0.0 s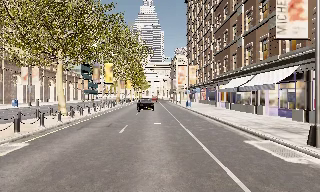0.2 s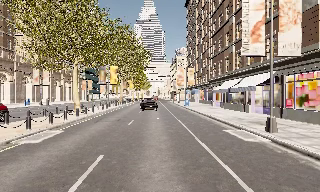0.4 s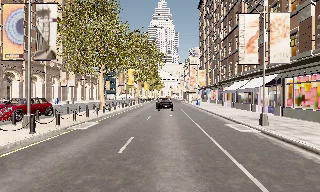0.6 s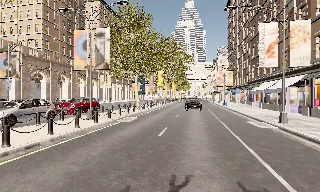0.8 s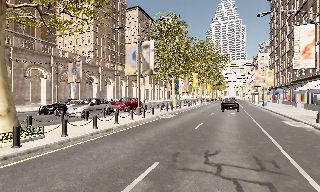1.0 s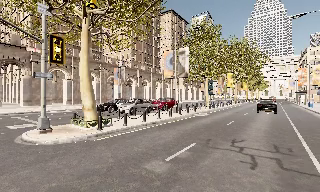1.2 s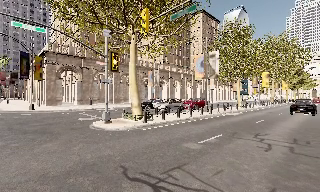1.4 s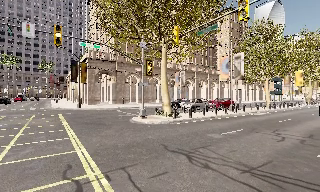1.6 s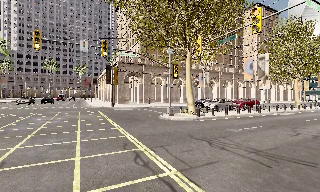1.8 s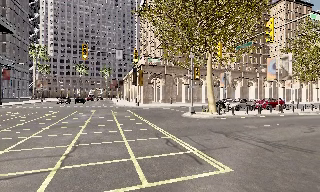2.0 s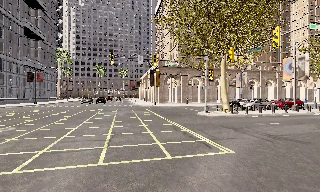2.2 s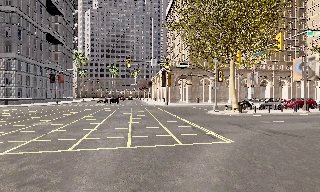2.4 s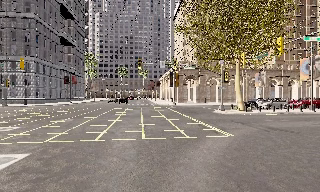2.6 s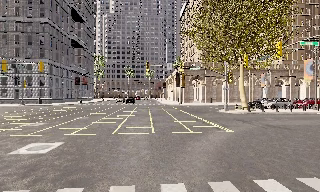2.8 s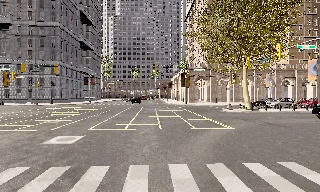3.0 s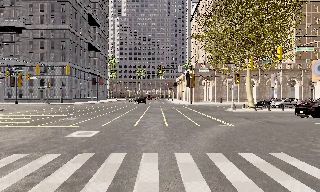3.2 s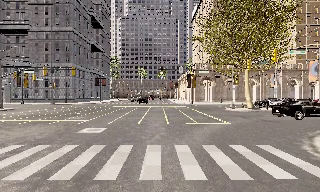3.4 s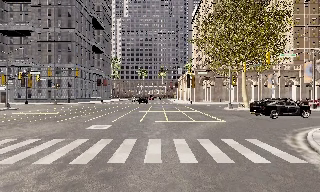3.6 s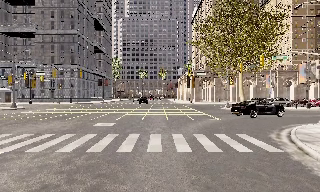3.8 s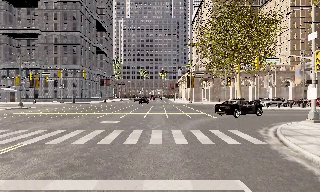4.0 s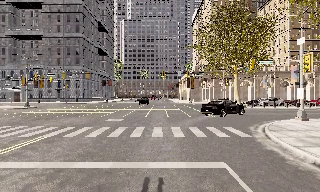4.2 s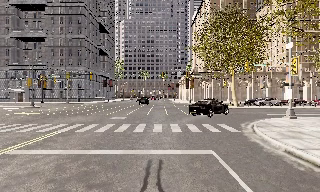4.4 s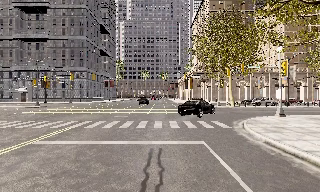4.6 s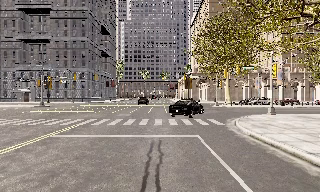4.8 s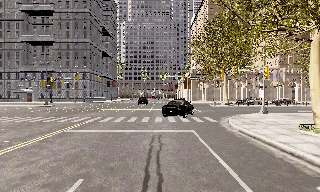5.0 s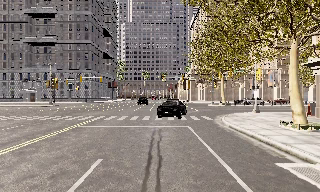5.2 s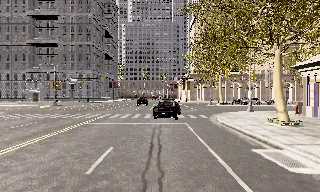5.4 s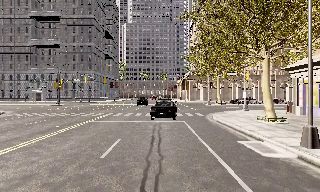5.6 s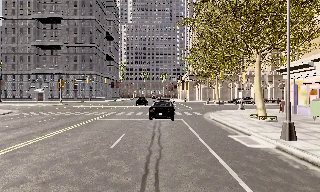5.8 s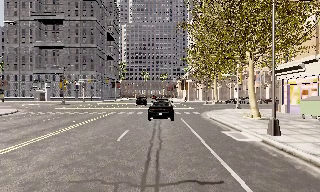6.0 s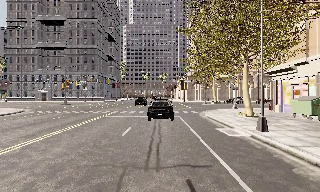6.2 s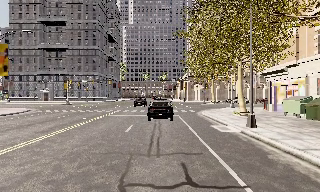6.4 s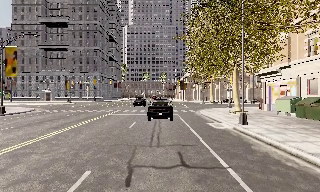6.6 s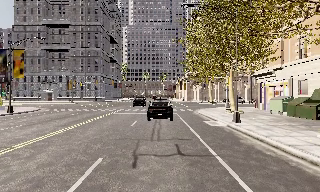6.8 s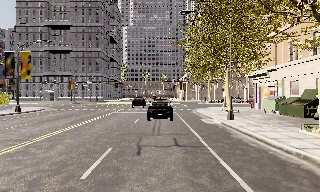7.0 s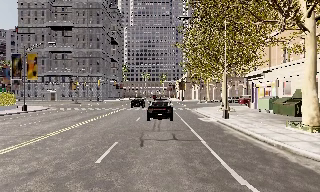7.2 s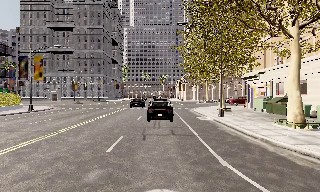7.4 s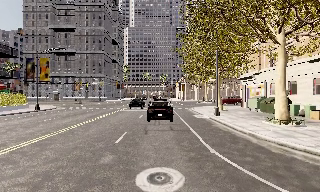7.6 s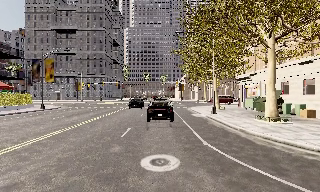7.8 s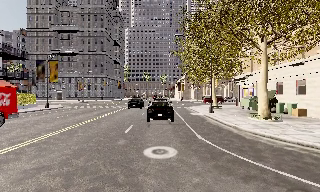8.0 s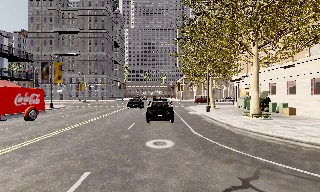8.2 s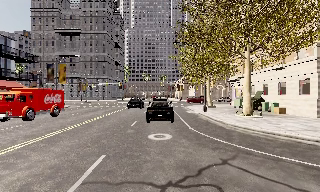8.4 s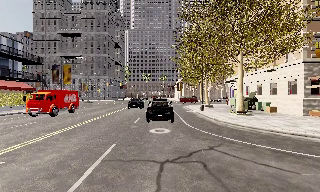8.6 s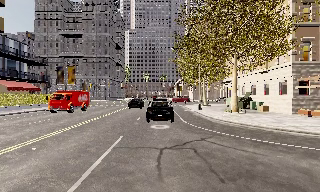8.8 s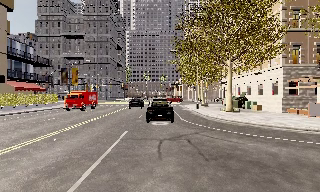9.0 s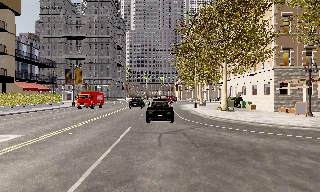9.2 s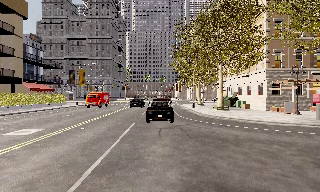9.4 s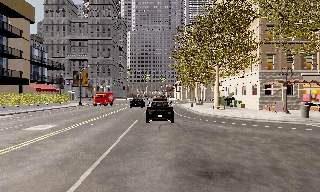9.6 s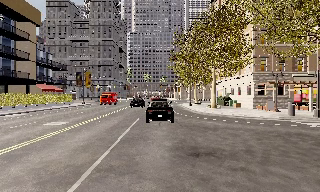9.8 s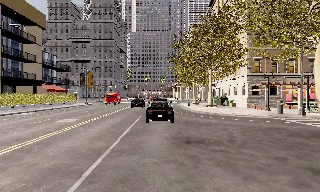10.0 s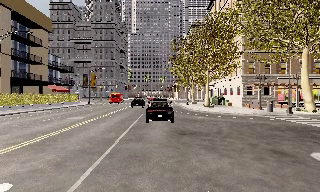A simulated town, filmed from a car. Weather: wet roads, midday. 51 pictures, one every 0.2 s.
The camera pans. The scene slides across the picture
to the right.
The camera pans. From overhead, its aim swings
counterclockwise.
0.0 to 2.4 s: The camera swings to its left by about 85 degrees, and the scene slides to the right. It travels backward, about 20 m.
2.4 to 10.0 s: The camera travels backward, about 40 m, so what stands in front gets smaller.
The film runs backward here.
